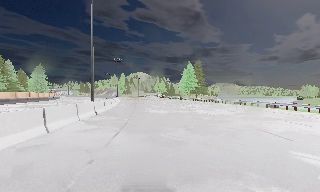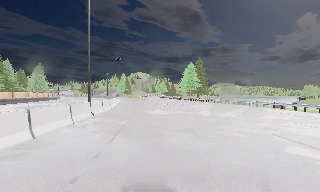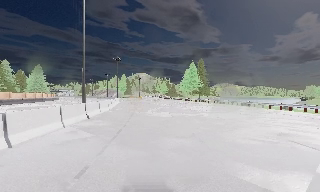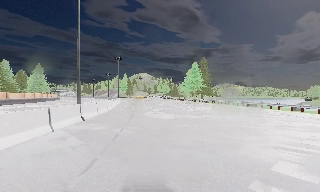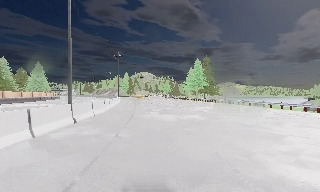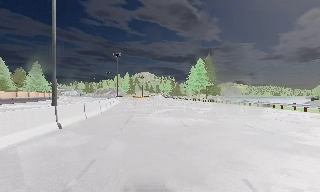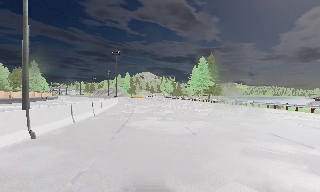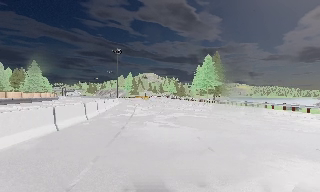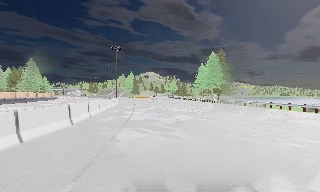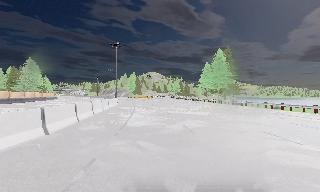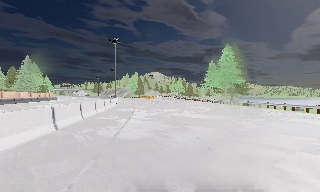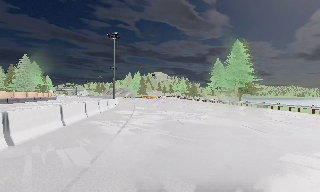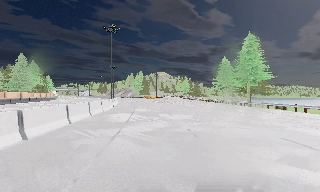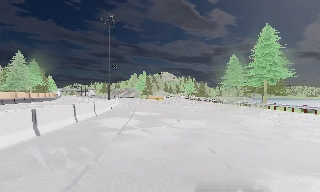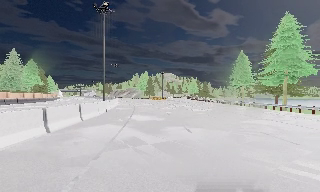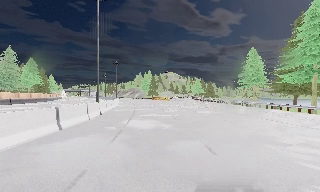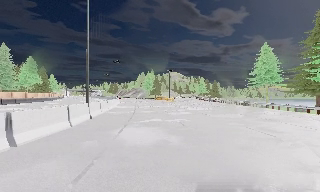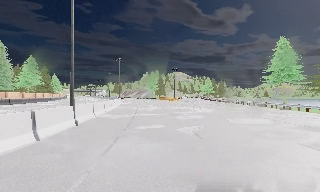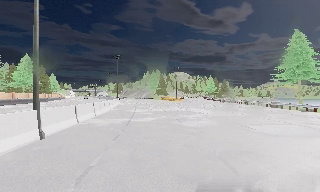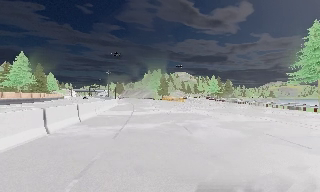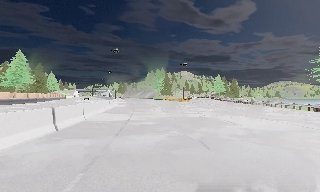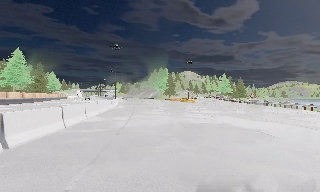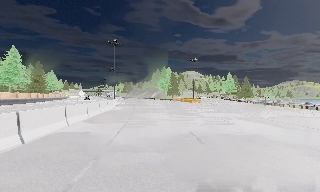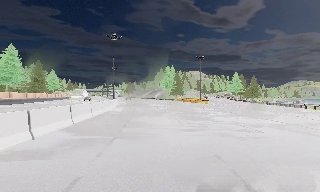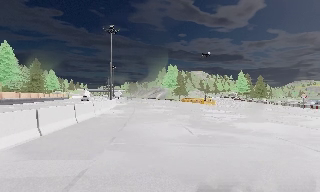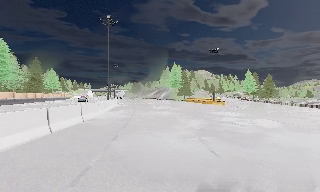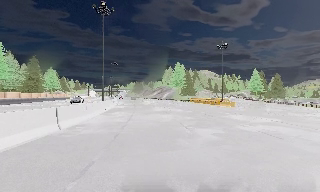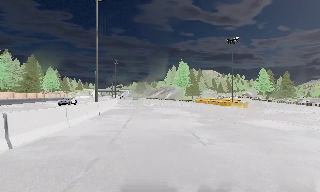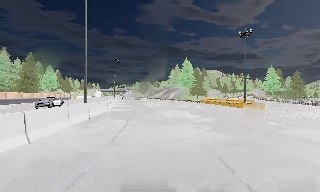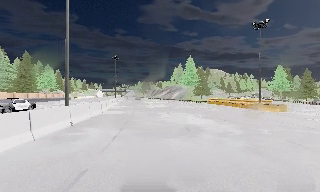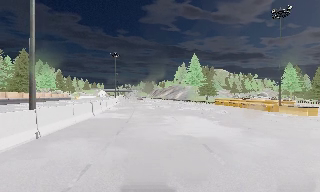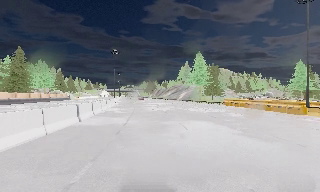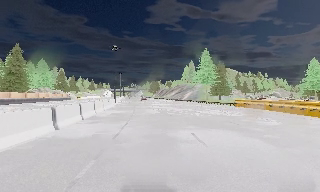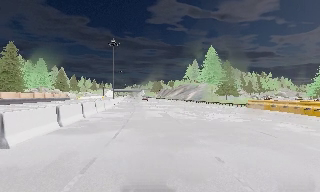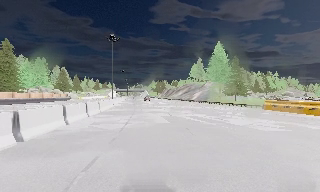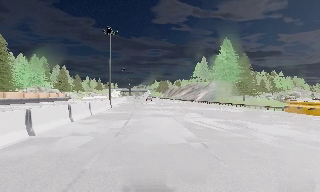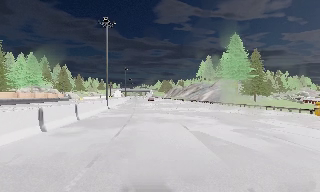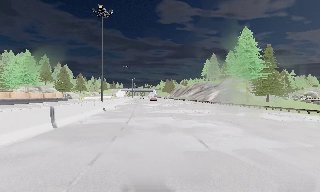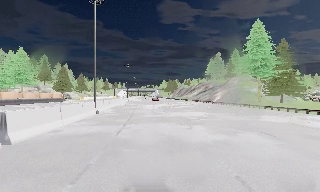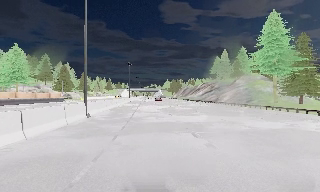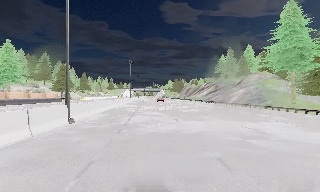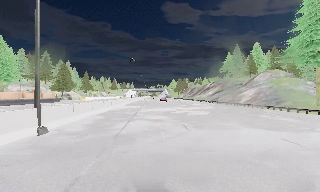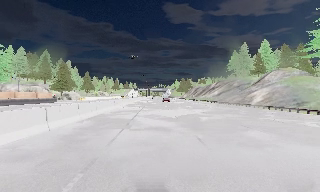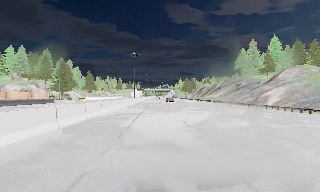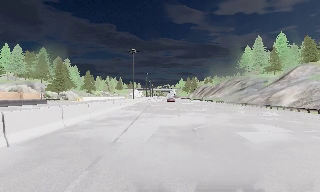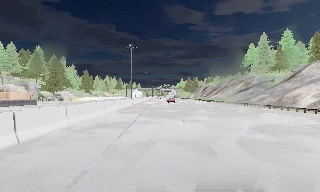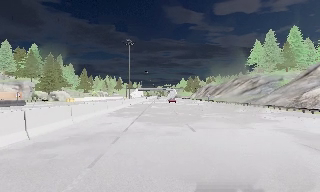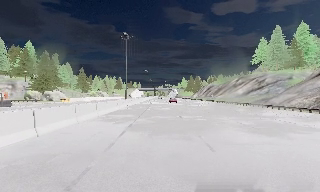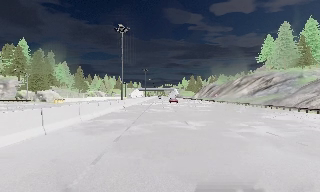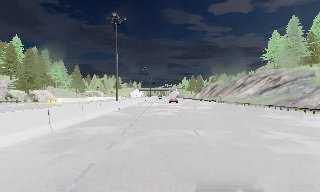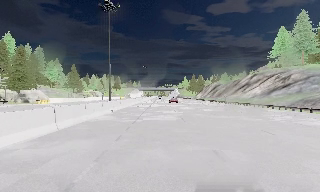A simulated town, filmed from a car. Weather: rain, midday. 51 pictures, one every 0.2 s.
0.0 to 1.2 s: The camera travels forward, about 8 m, so what stands in front looms larger. It gains speed.
1.2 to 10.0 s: The scene slides to the right, as the camera pans about 40 degrees to its left. It travels forward, about 125 m.
The film runs forward here.
